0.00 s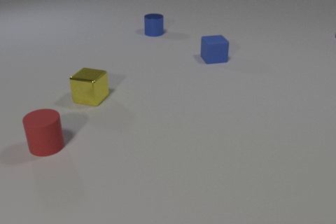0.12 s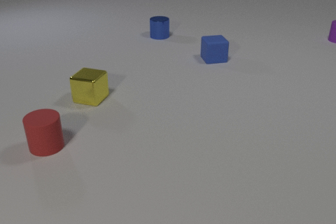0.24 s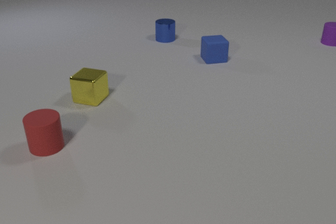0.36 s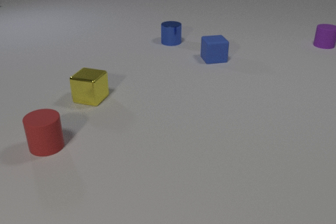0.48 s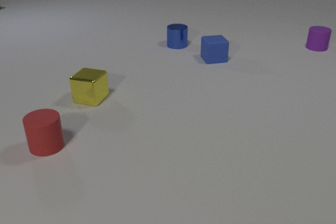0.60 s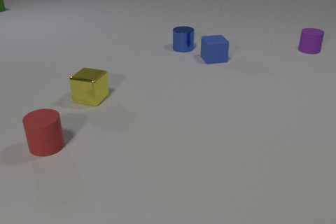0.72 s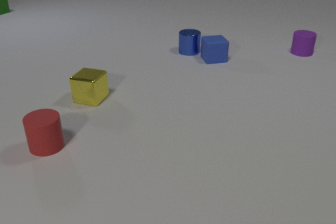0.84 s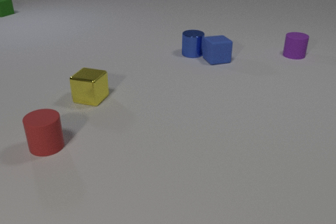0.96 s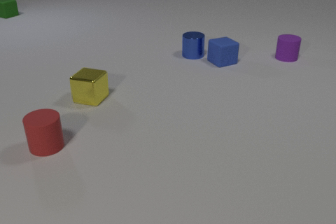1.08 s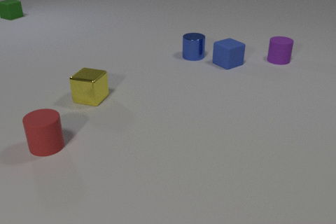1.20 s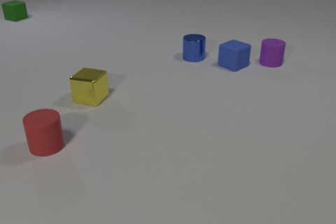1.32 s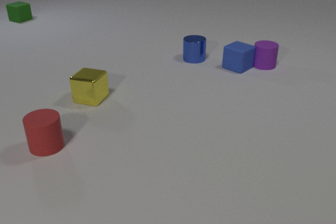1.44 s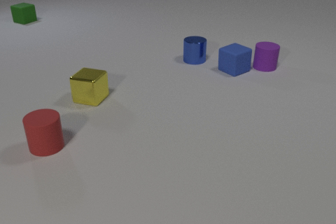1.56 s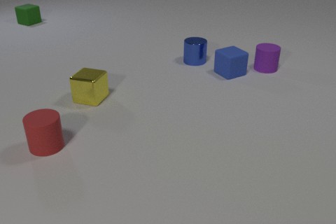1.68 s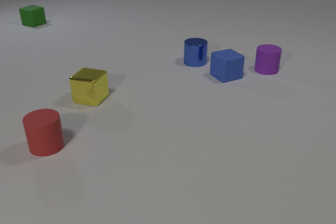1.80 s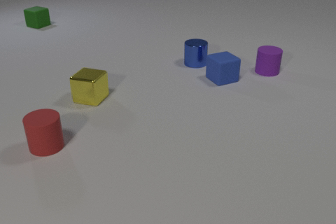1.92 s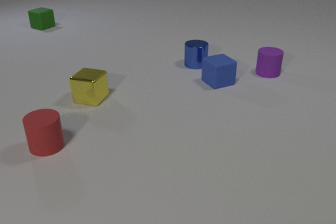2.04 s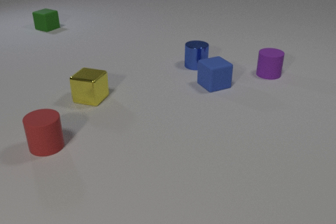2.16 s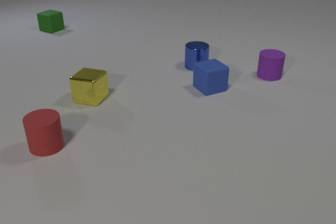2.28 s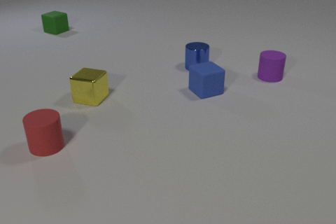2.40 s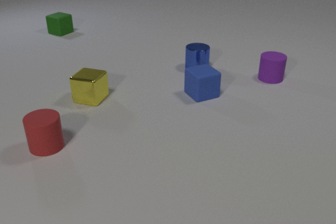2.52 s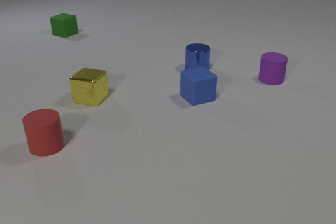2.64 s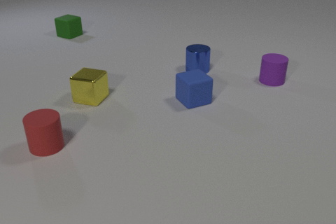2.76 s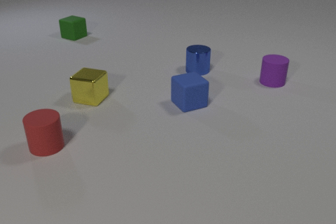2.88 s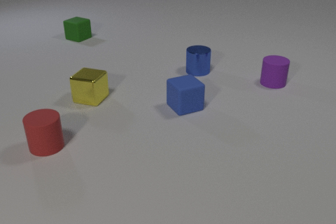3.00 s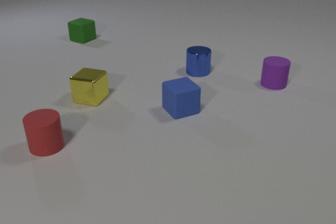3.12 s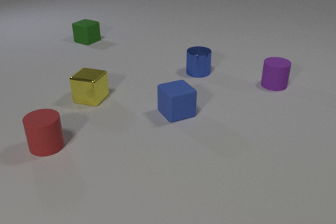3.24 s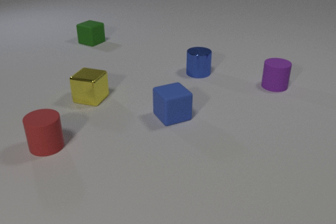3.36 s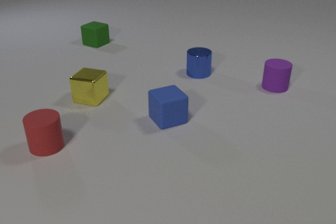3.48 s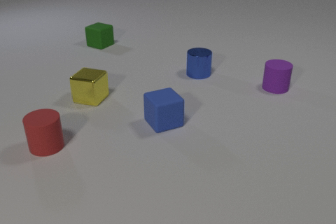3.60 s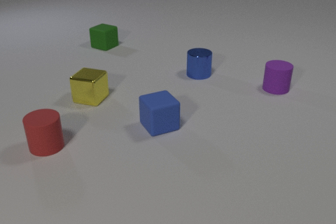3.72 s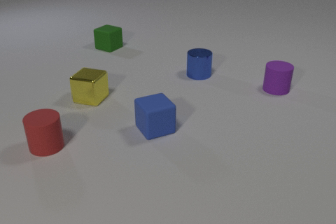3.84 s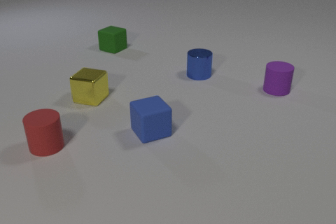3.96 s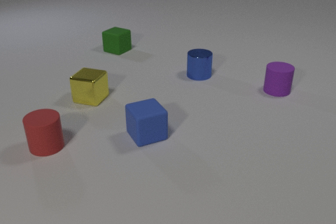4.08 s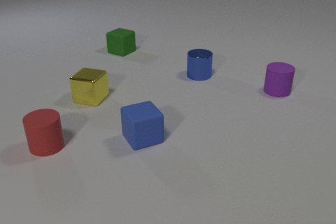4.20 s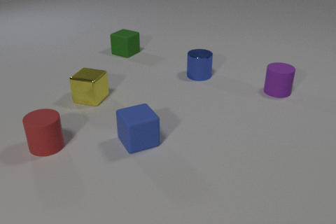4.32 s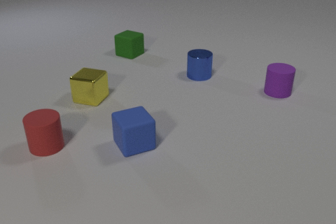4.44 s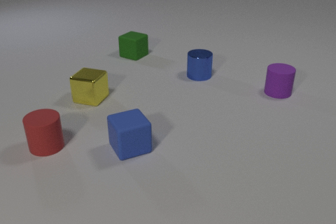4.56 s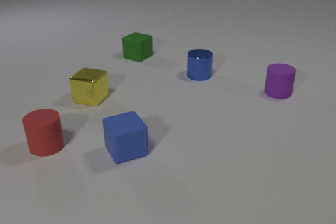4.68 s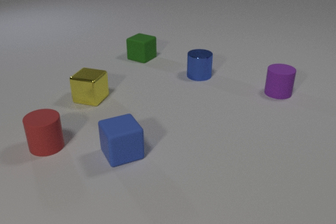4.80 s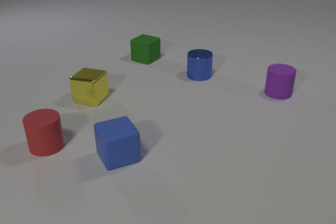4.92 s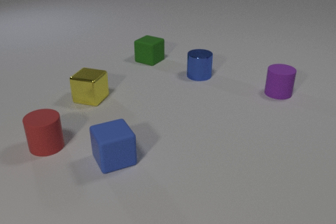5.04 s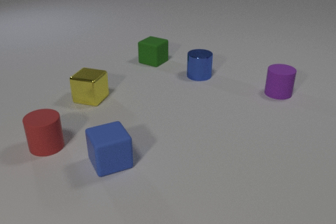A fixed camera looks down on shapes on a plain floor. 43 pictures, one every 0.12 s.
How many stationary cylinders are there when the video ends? 3.
What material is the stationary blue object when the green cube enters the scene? rubber.
Are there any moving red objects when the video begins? no.
0.00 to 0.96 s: The blue metal cylinder slides toward the camera and to the right. The blue rubber cube slides to the right and toward the camera. The green rubber cube comes in at the left edge, slides toward the camera and to the right. The purple rubber cylinder slides toward the camera and to the left. The blue metal cylinder and the blue rubber cube collide.
0.96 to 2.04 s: The blue metal cylinder slides toward the camera. The blue rubber cube slides toward the camera. The green rubber cube slides toward the camera and to the right. The purple rubber cylinder slides toward the camera. The blue rubber cube and the purple rubber cylinder collide.
2.04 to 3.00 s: The blue metal cylinder slides toward the camera. The blue rubber cube slides toward the camera and to the left. The green rubber cube slides toward the camera and to the right. The purple rubber cylinder slides toward the camera.
3.00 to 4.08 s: The blue metal cylinder slides toward the camera. The blue rubber cube slides toward the camera and to the left. The green rubber cube slides toward the camera and to the right. The purple rubber cylinder slides toward the camera.
4.08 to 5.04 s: The blue rubber cube slides toward the camera and to the left. The green rubber cube slides to the right and toward the camera.
